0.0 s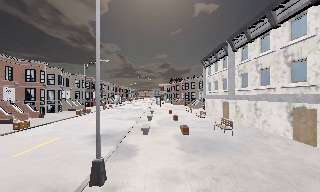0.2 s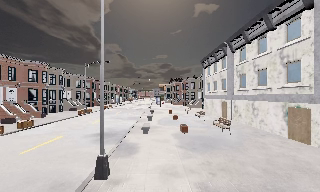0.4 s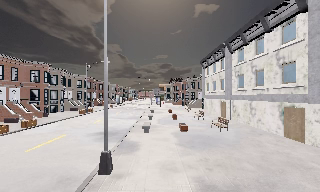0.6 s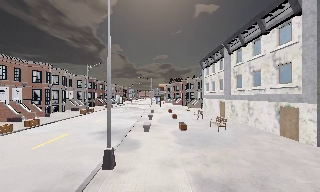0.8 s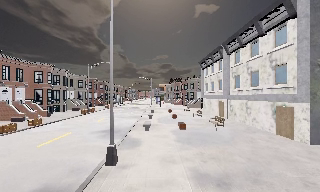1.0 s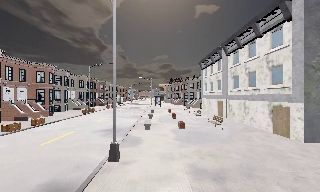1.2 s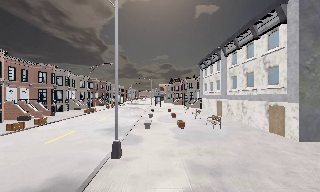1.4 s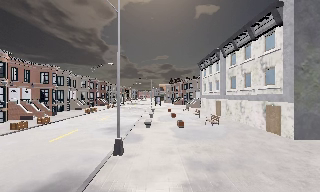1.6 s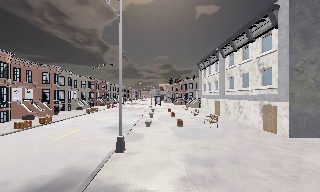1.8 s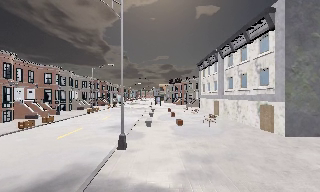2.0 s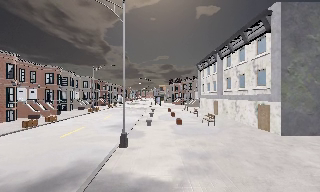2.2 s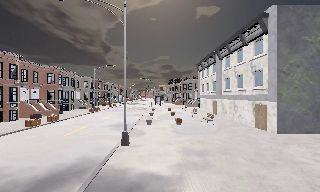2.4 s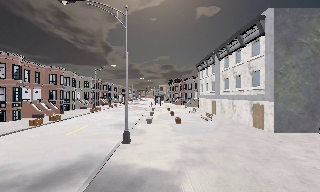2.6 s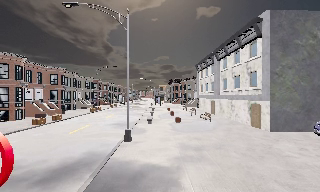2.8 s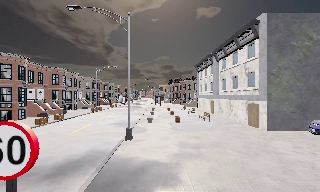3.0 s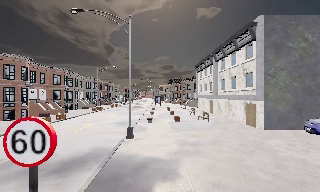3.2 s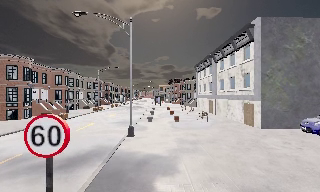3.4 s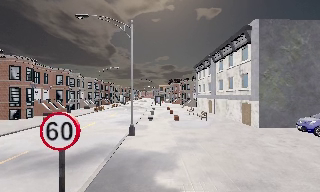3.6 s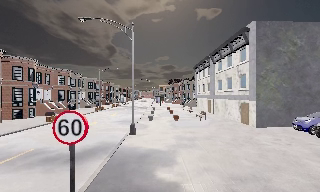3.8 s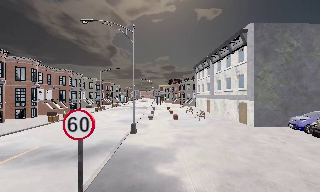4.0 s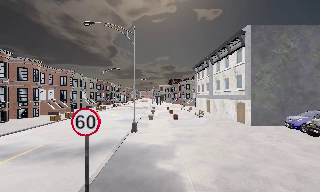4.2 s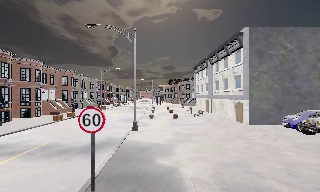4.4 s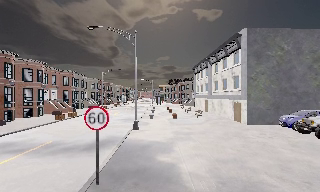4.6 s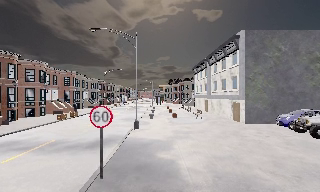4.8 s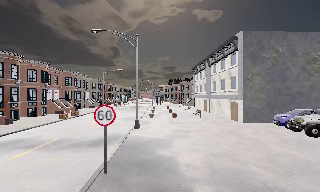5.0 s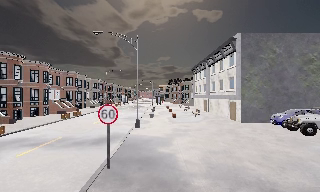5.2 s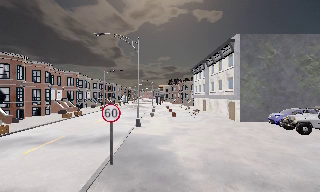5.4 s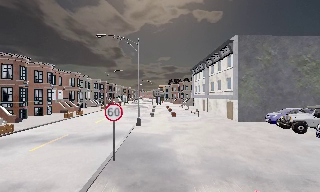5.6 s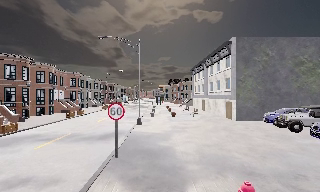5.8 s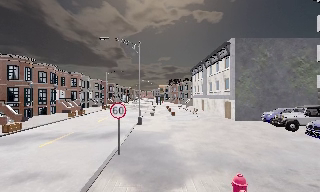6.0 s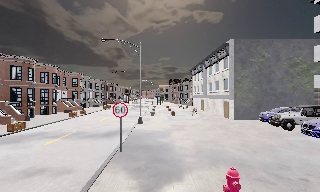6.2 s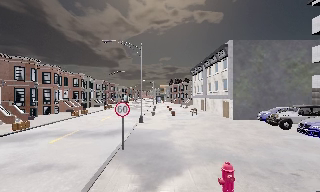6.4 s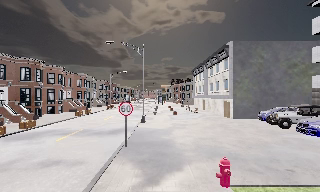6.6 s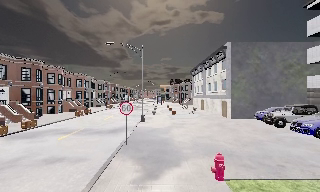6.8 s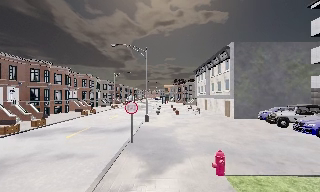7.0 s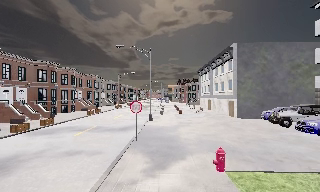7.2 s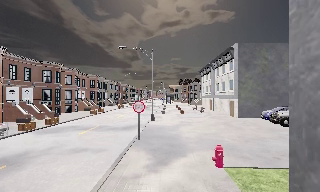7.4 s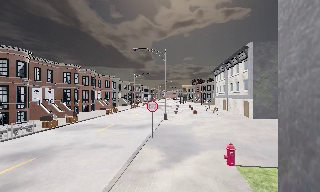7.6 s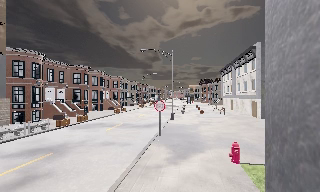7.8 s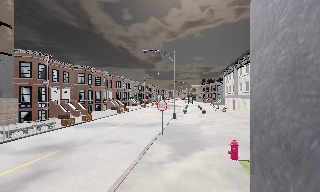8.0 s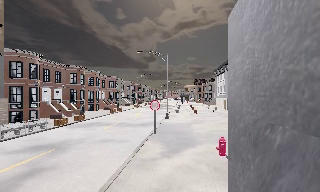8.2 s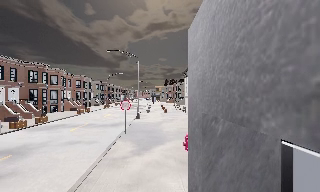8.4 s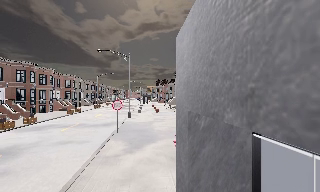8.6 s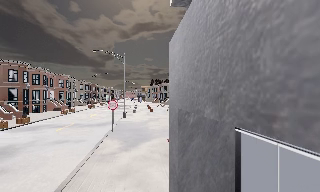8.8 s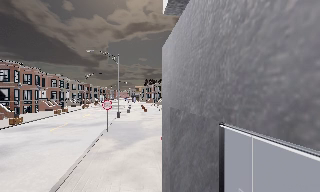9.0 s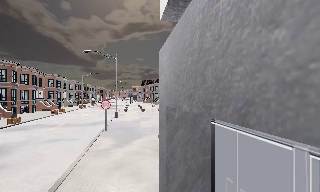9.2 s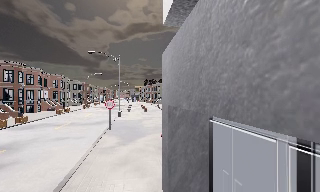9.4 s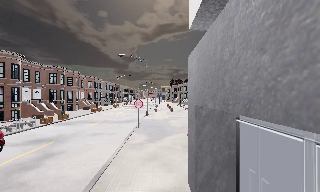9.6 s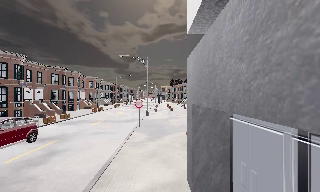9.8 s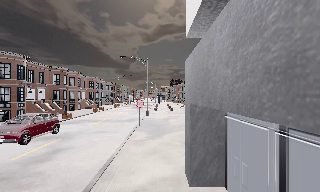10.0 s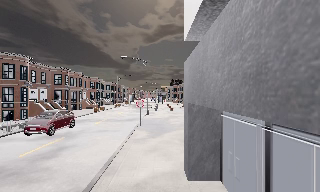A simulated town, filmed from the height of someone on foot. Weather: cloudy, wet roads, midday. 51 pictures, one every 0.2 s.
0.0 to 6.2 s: The camera travels backward, about 10 m, so what stands in front gets smaller.
6.2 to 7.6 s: The camera pans to its left, which is counterclockwise from overhead, by about 10 degrees. It travels backward, about 2.5 m, so what stands in front gets smaller.
7.6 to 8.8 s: The camera swings to its right by about 20 degrees, and the scene slides to the left. It travels backward, about 2 m, so what stands in front gets smaller.
8.8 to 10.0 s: The camera travels backward, about 2 m, so what stands in front gets smaller.
The film runs backward here.
